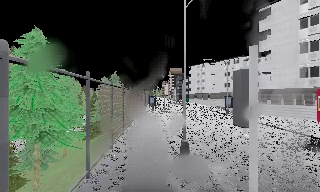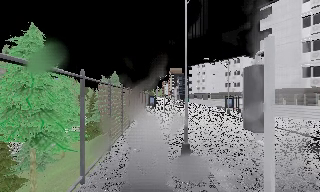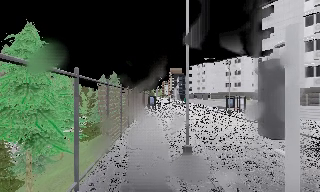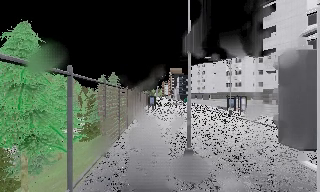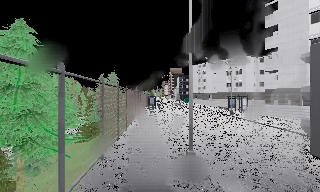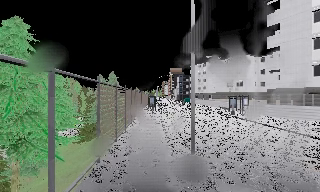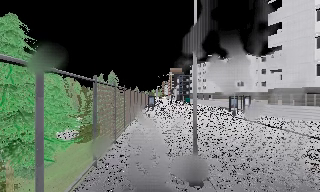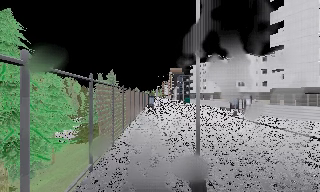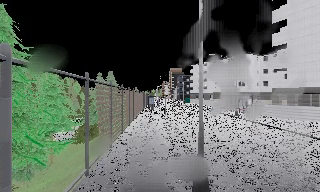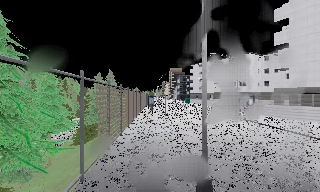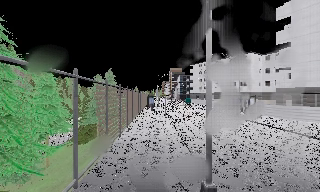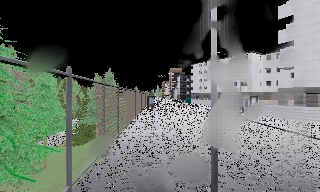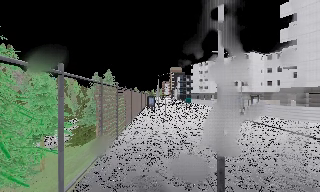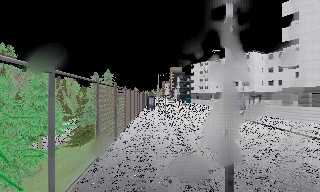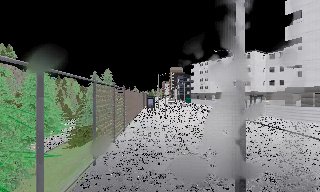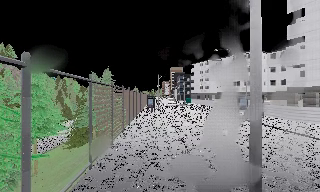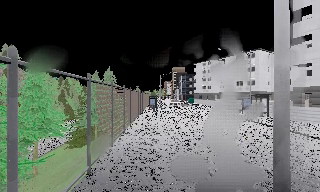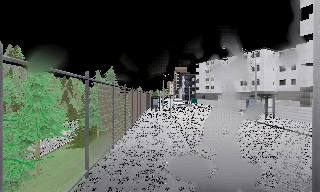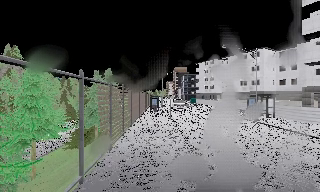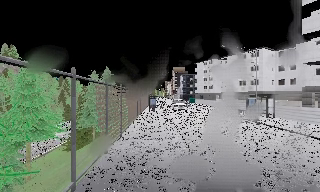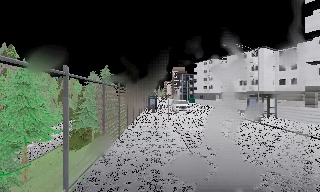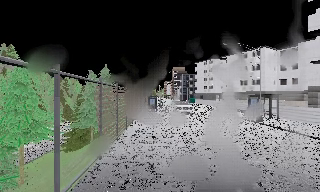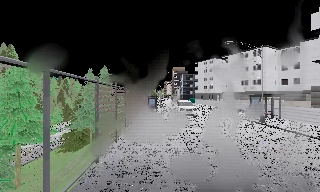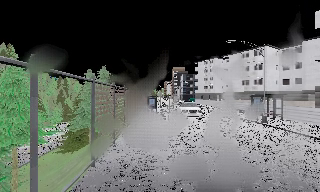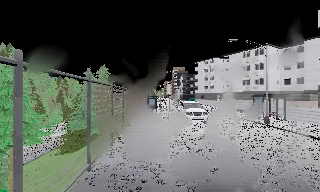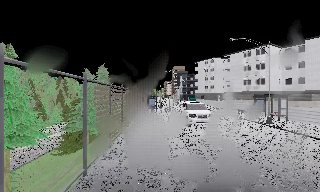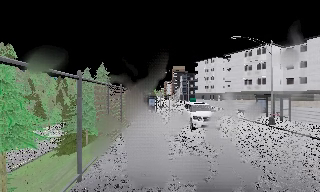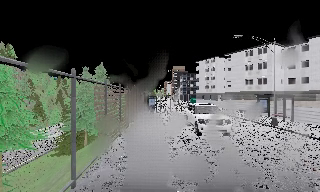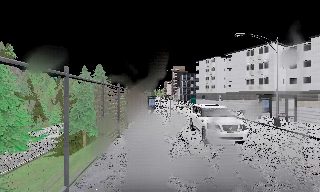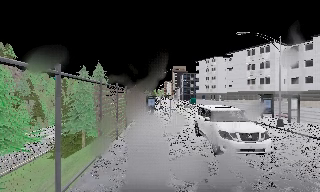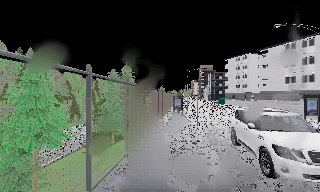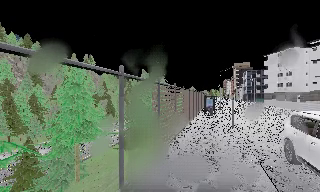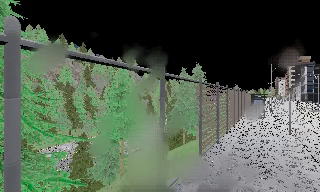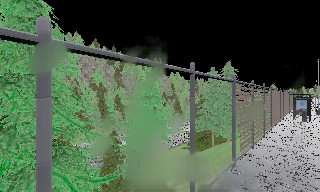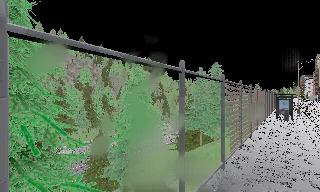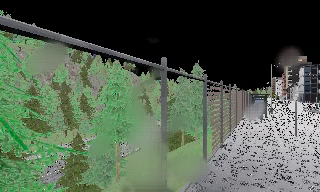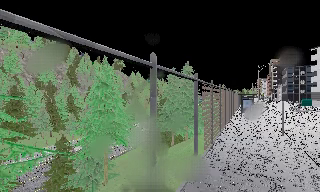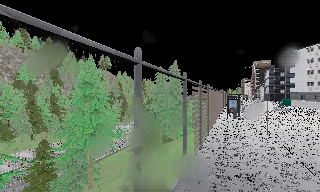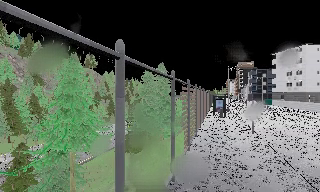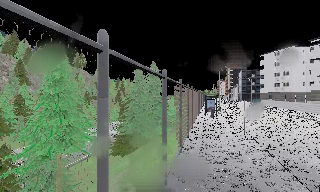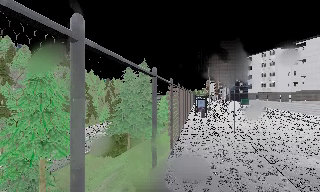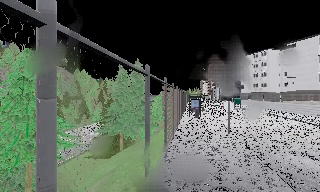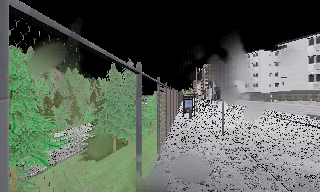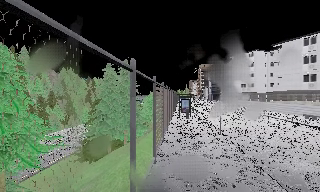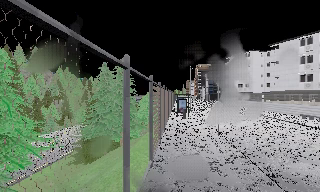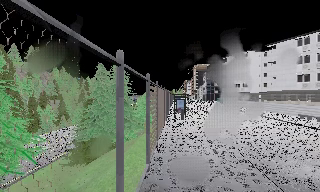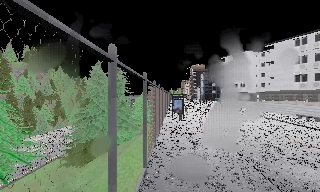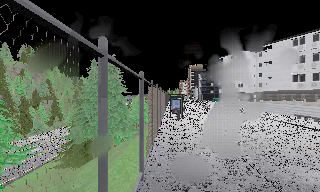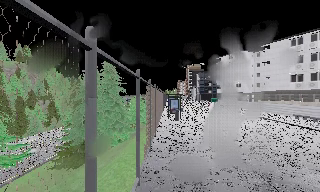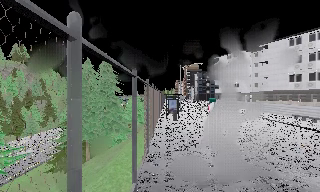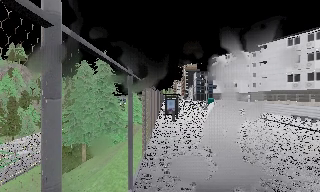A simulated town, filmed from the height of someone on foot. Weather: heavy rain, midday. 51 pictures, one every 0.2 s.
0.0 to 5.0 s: The camera travels forward, about 8 m, so what stands in front looms larger.
5.0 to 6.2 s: The scene slides to the right, as the camera pans about 20 degrees to its left. It travels forward, about 1.5 m, so what stands in front looms larger.
6.2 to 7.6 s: The camera travels forward, about 2 m, so what stands in front looms larger.
7.6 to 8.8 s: The scene slides to the left, as the camera pans about 15 degrees to its right. It travels forward, about 2 m, so what stands in front looms larger.
8.8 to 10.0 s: The camera travels forward, about 1.5 m, so what stands in front looms larger.
The film runs forward here.
